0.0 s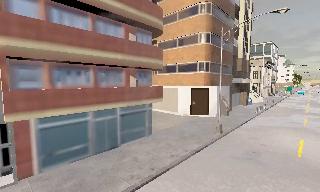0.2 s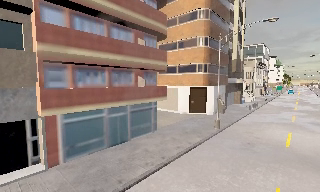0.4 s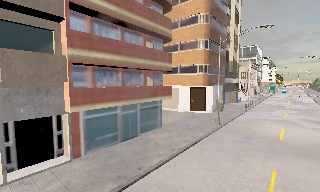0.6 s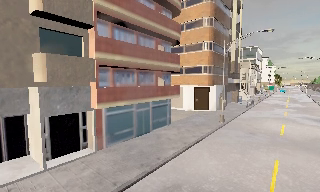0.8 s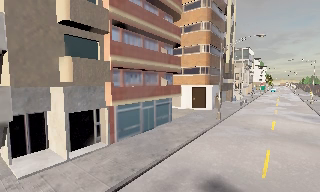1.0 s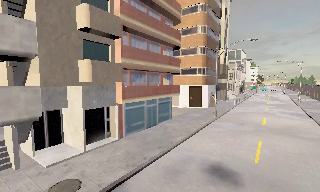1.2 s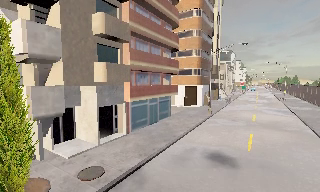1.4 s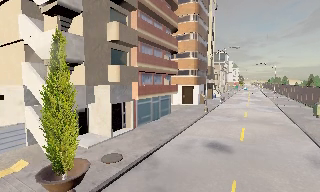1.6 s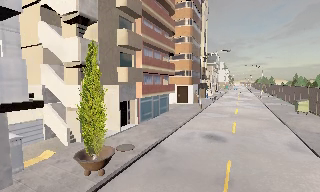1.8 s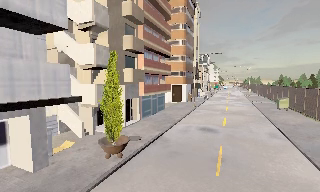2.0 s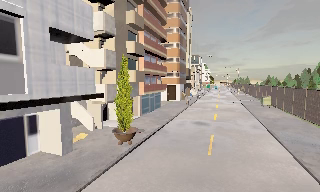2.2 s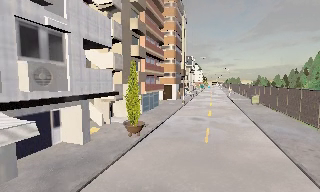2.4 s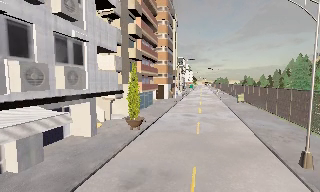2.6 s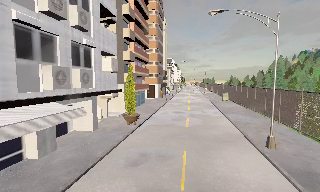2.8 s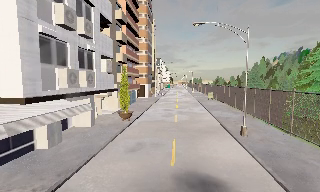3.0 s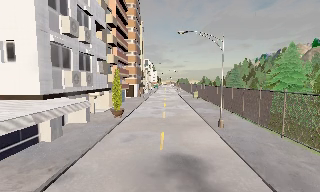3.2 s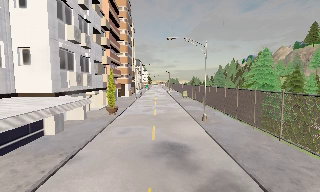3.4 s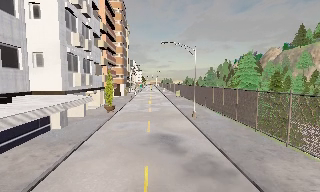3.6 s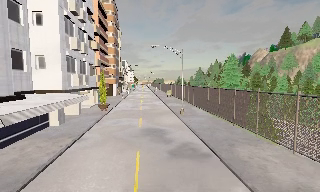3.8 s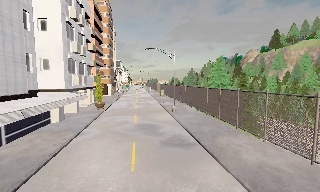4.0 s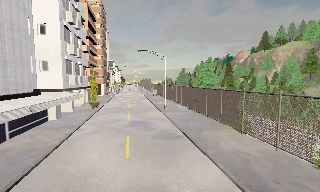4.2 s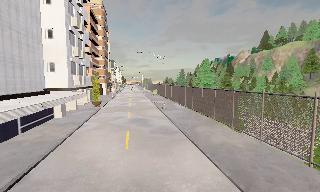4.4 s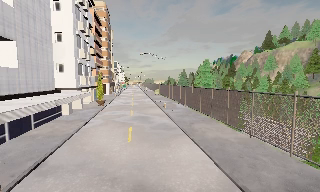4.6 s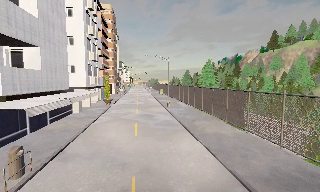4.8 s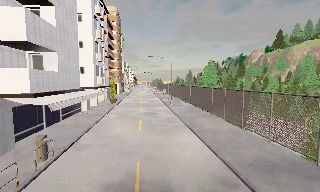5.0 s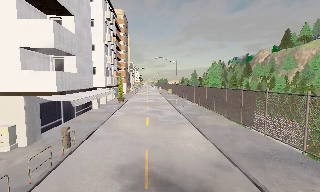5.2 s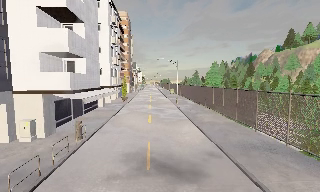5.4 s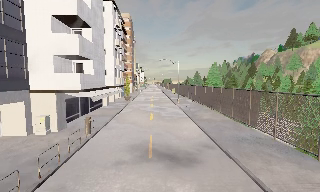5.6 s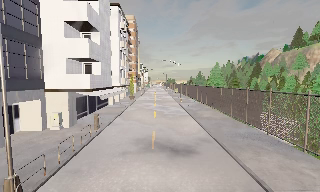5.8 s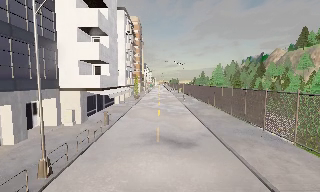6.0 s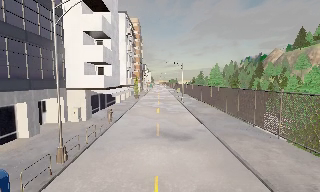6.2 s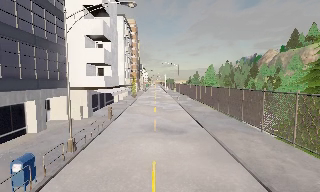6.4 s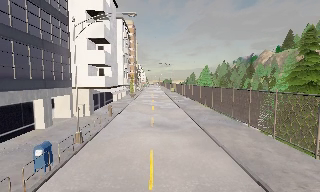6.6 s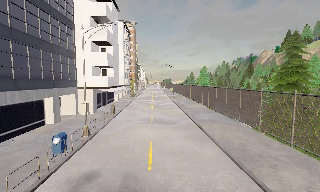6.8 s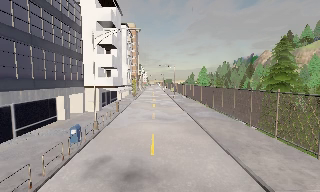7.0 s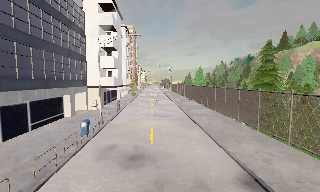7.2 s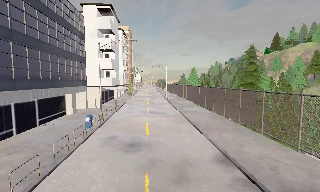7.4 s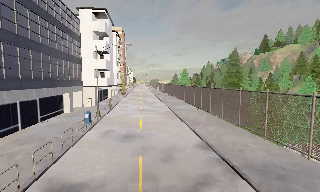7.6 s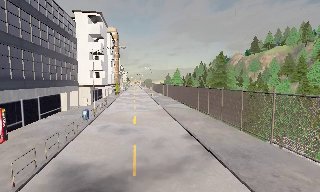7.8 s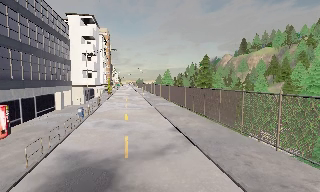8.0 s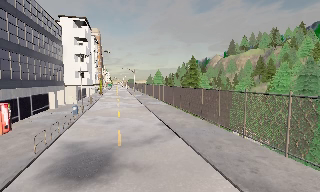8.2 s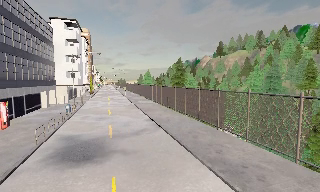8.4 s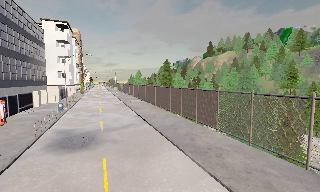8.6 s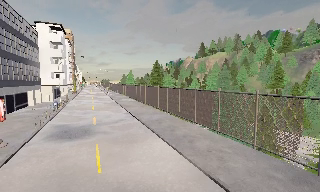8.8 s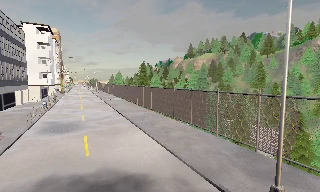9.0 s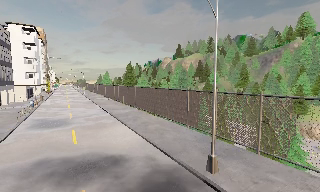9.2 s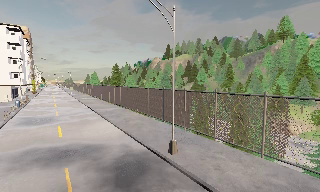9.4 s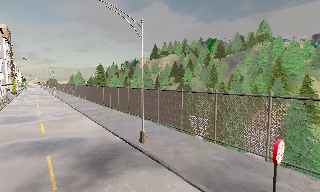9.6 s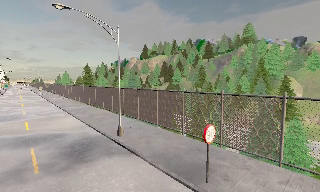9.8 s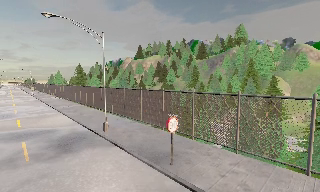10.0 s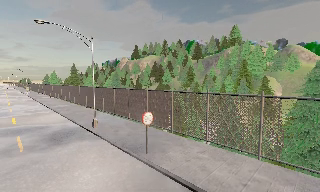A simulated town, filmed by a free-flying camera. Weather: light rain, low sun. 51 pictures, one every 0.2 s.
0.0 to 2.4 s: The camera pans to its right, which is clockwise from overhead, by about 30 degrees. It travels backward and to its left, about 18 m, so what stands in front gets smaller.
2.4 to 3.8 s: The scene slides to the left, as the camera pans about 25 degrees to its right. It travels backward, about 11 m, so what stands in front gets smaller.
3.8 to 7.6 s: The camera travels backward, about 25 m, so what stands in front gets smaller.
7.6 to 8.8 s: The camera swings to its right by about 20 degrees, and the scene slides to the left. It travels backward, about 11 m, so what stands in front gets smaller.
8.8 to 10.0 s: The camera swings to its right by about 15 degrees, and the scene slides to the left. It travels backward and to its right, about 11 m, so what stands in front gets smaller.
The film runs backward here.
